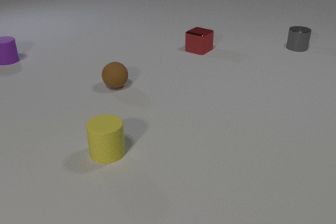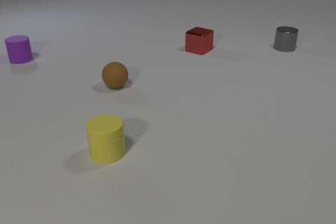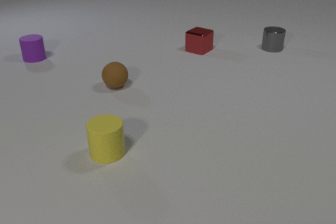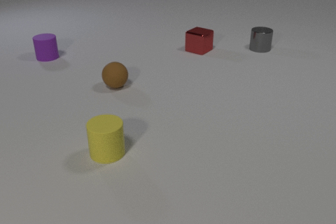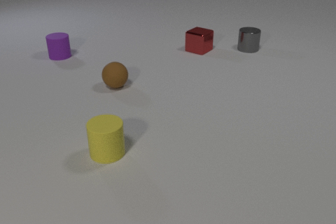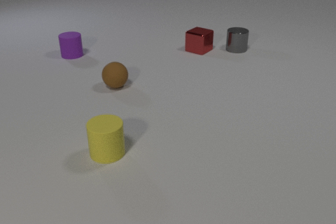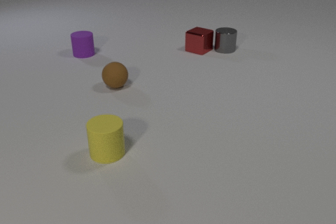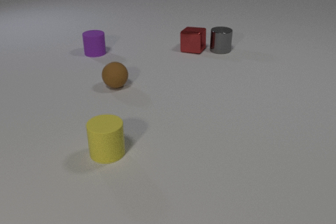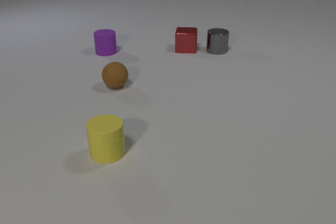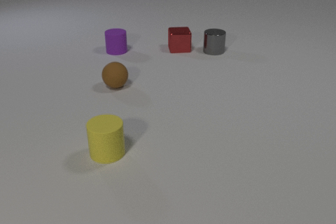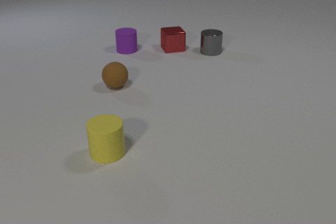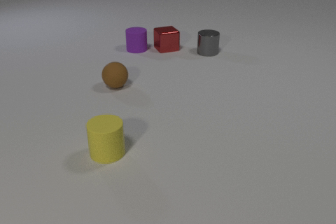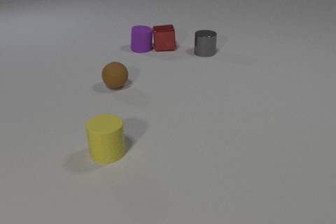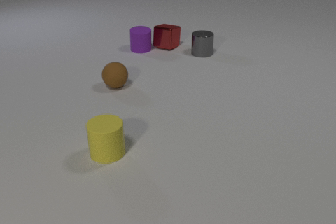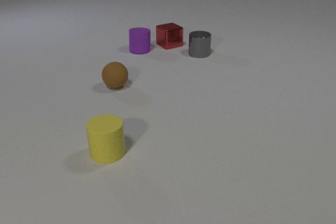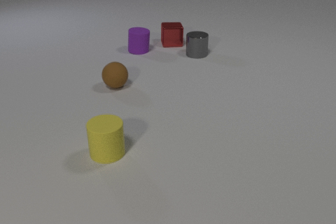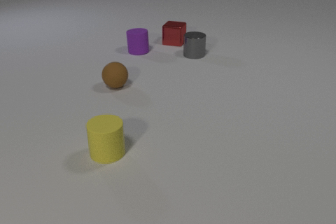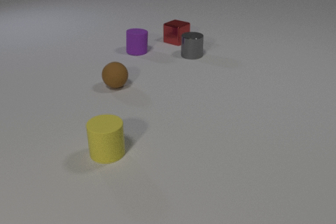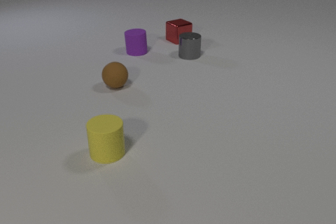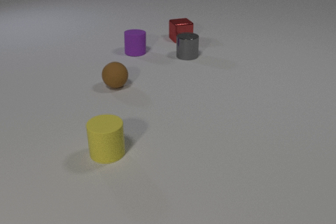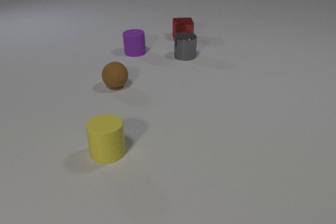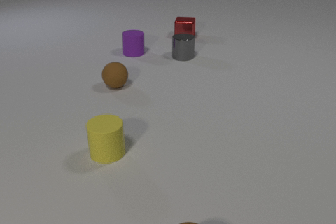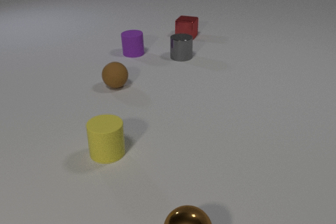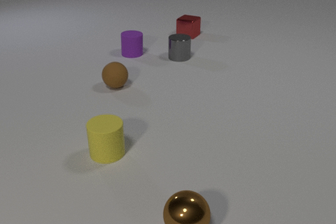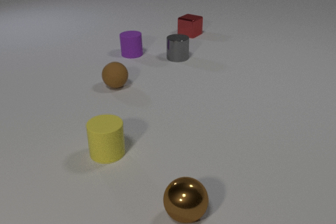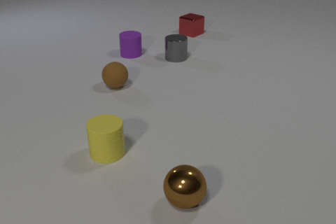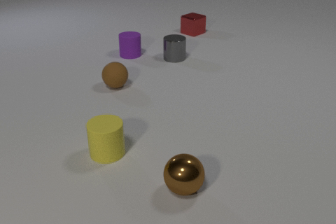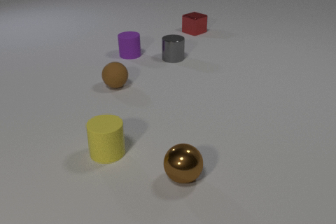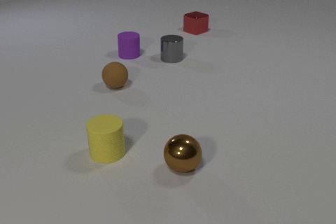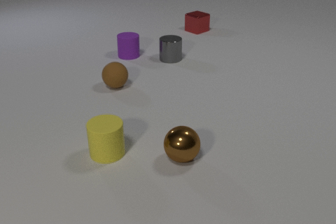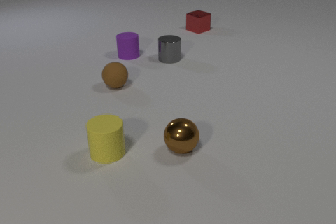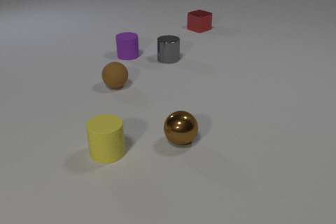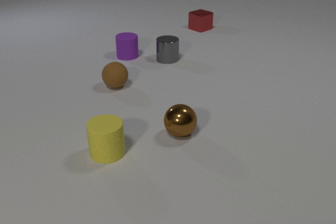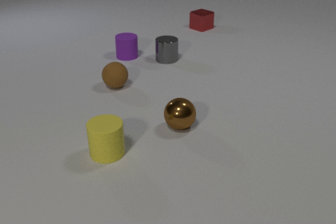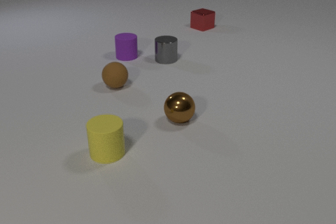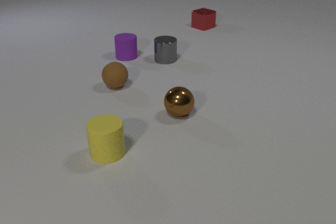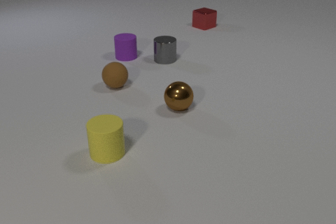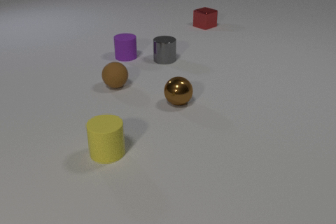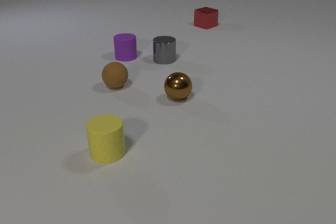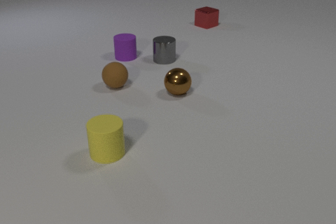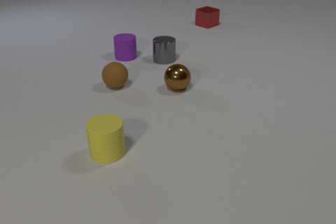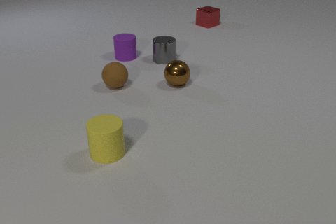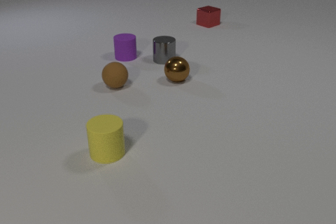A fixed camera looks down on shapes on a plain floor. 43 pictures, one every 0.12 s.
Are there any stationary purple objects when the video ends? yes.
What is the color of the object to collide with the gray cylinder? red.
How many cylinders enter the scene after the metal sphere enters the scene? 0.
0.00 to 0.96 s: The gray metal cylinder slides to the left. The red metal cube slides to the left, spins so that its near face slides to the right, counterclockwise seen from above. The purple rubber cylinder slides to the right. The gray metal cylinder and the red metal cube collide.
0.96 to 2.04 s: The gray metal cylinder slides to the left and toward the camera. The red metal cube slides away from the camera and to the left, spins so that its near face slides to the left, clockwise seen from above. The purple rubber cylinder slides to the right. The red metal cube and the purple rubber cylinder collide.
2.04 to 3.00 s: The gray metal cylinder slides to the left and toward the camera. The red metal cube slides away from the camera and to the right, spins clockwise seen from above by about 90 degrees, its near face sliding to the left. The brown metal sphere comes in at the bottom edge, rolls away from the camera. The purple rubber cylinder slides toward the camera and to the left.
3.00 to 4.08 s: The gray metal cylinder slides to the left and toward the camera. The red metal cube slides away from the camera and to the right. The brown metal sphere rolls away from the camera. The purple rubber cylinder slides toward the camera.
4.08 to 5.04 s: The red metal cube slides away from the camera and to the right. The brown metal sphere rolls away from the camera.
